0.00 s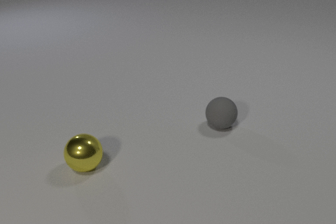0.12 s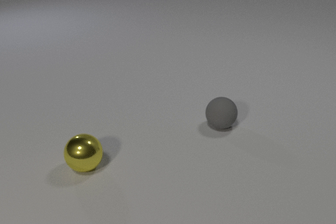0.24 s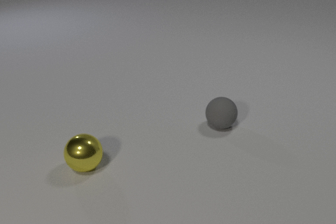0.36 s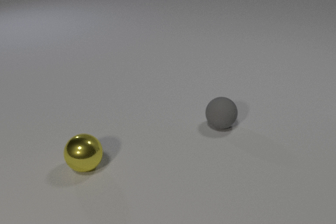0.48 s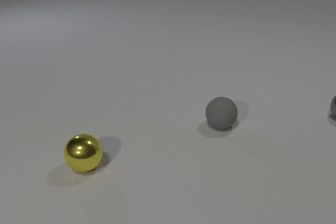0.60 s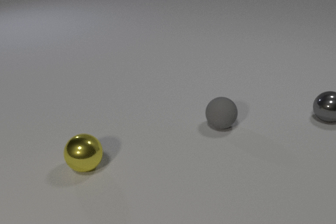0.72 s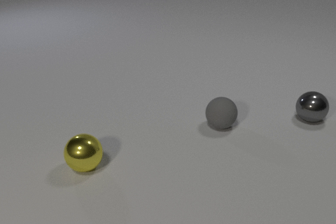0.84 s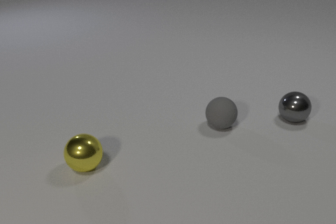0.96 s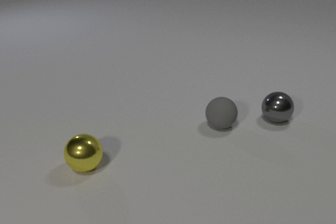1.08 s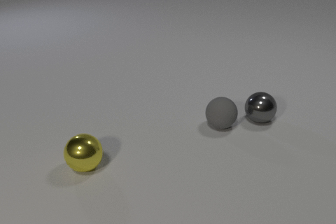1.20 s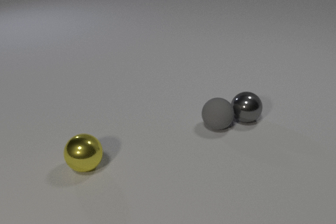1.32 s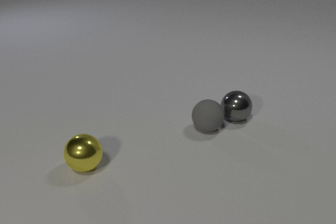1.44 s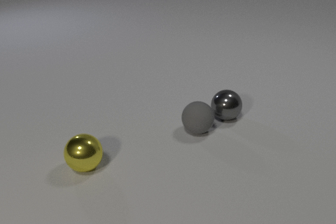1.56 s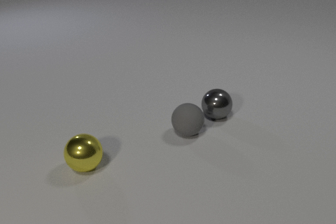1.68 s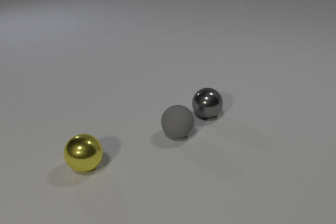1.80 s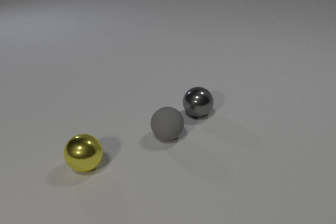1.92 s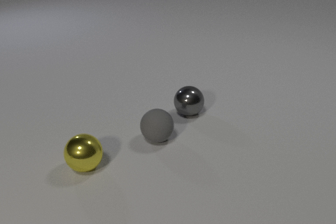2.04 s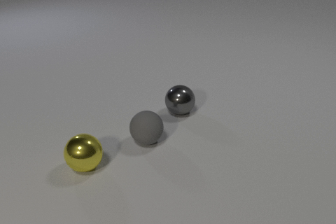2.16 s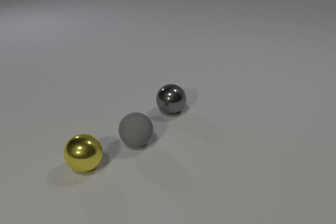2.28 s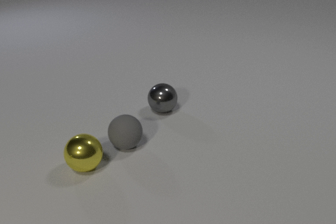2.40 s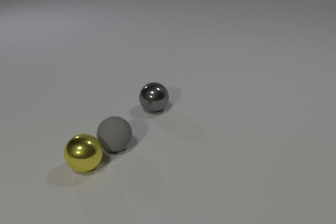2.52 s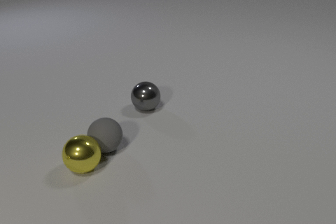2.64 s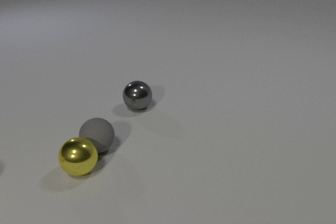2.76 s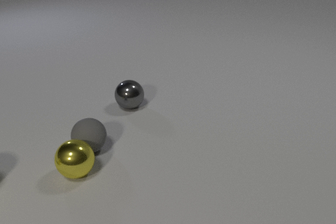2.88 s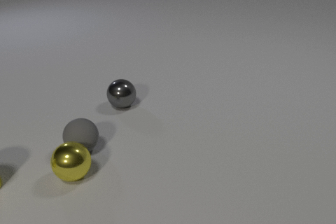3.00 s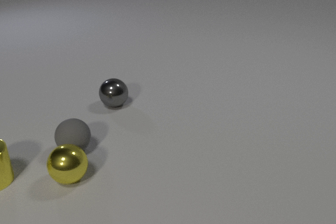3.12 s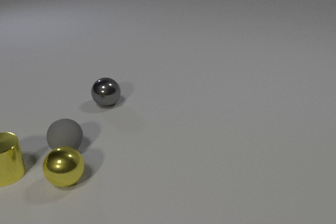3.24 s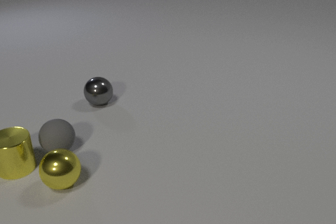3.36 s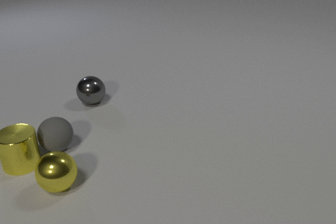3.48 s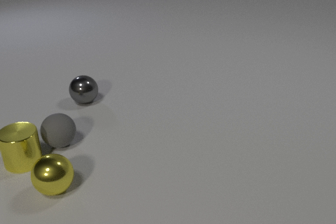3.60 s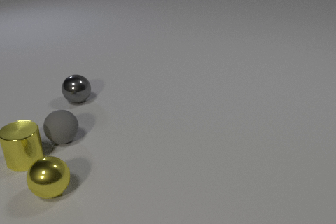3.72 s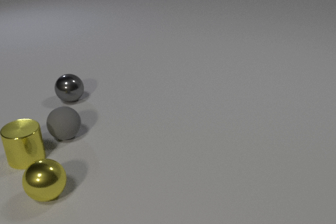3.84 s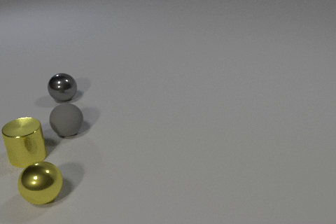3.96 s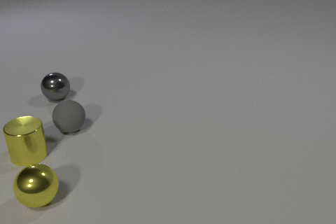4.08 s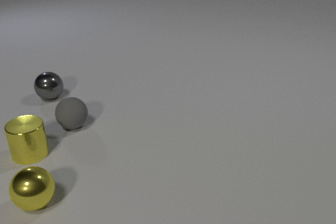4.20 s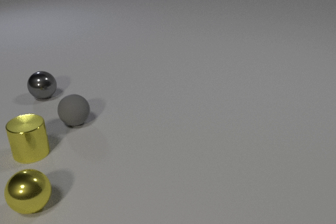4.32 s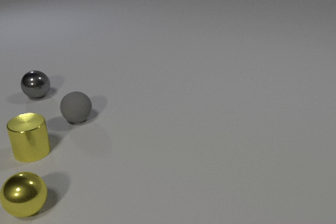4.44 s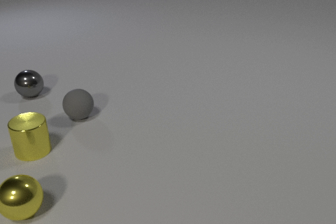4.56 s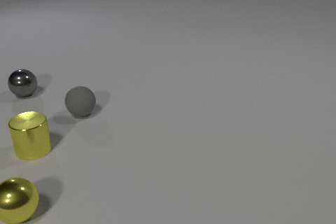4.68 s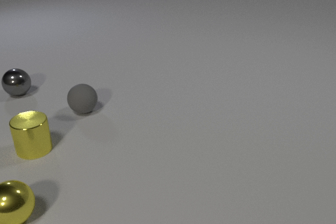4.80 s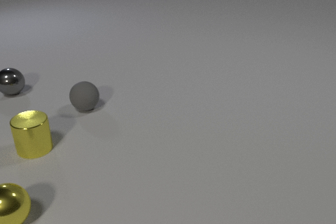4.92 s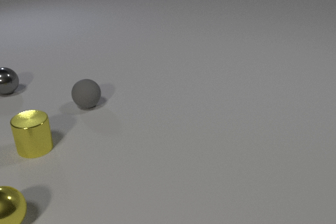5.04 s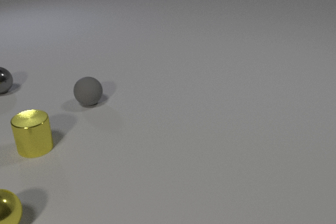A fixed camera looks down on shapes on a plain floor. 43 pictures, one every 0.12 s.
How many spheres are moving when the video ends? 3.
What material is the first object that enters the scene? metal.
What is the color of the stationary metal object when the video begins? yellow.
0.00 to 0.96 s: The gray metal sphere comes in at the right edge, rolls to the left and toward the camera.
0.96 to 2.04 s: The gray metal sphere rolls to the left. The gray rubber sphere rolls to the left and toward the camera. The gray metal sphere and the gray rubber sphere collide.
2.04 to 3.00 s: The gray metal sphere rolls to the left. The gray rubber sphere rolls to the left. The yellow metal sphere rolls to the left and toward the camera. The yellow metal cylinder comes in at the left edge, slides to the right. The gray rubber sphere and the yellow metal sphere collide.
3.00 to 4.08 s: The gray metal sphere rolls to the left and away from the camera. The gray rubber sphere rolls away from the camera. The yellow metal sphere rolls to the left and toward the camera. The yellow metal cylinder slides to the right and away from the camera. The gray rubber sphere and the yellow metal cylinder collide.
4.08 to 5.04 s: The gray metal sphere rolls to the left and away from the camera. The gray rubber sphere rolls away from the camera. The yellow metal sphere rolls to the left and toward the camera. The yellow metal cylinder slides away from the camera.
